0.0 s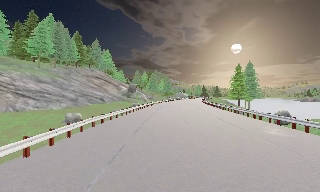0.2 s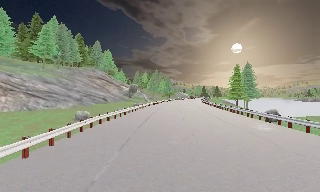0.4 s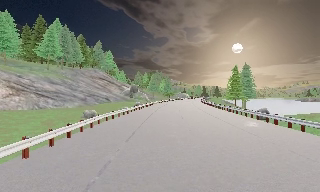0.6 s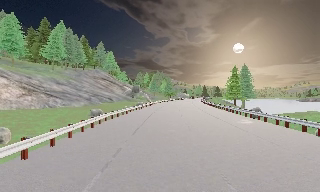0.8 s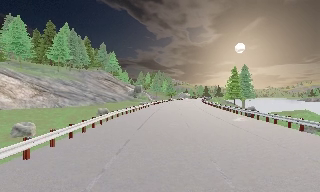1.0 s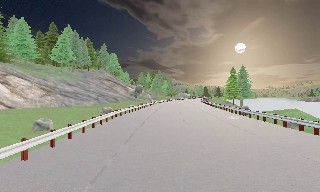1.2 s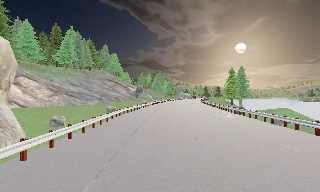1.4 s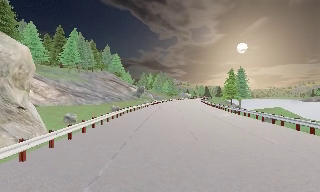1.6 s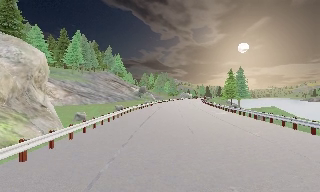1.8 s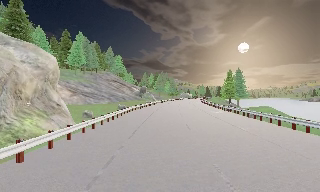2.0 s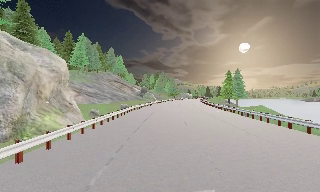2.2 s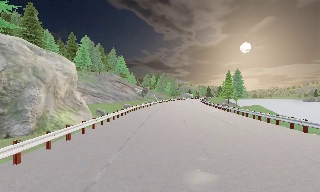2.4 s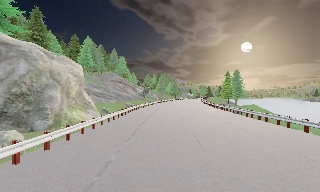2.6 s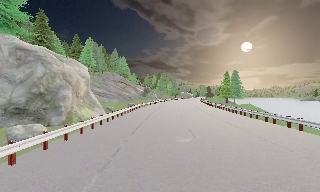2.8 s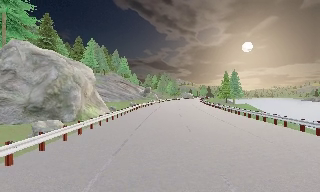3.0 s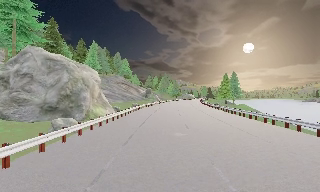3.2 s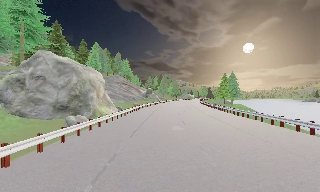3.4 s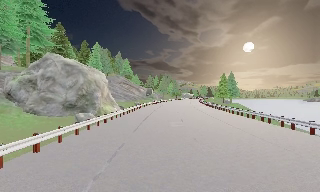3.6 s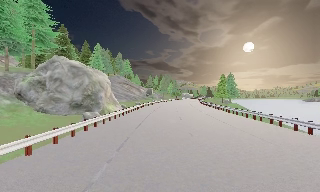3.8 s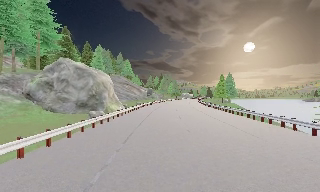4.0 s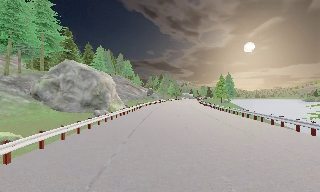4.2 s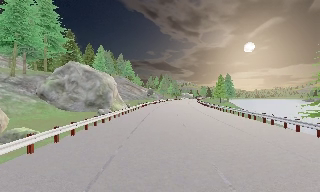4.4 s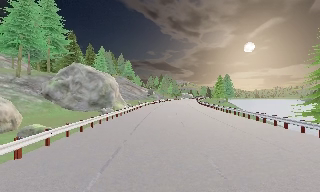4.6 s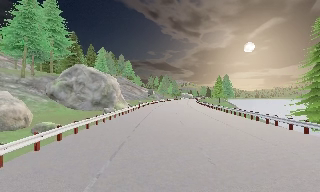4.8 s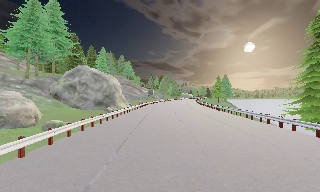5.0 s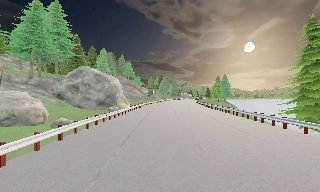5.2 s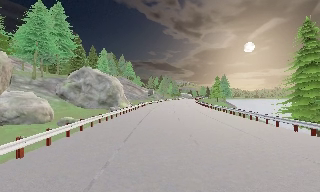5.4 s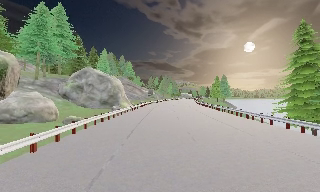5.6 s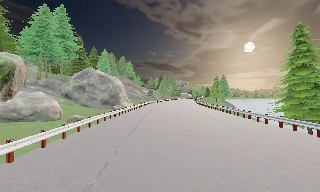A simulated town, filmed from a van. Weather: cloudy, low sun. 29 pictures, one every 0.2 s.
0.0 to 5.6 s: The camera travels backward, about 30 m, so what stands in front gets smaller. It loses speed.
The film runs backward here.
